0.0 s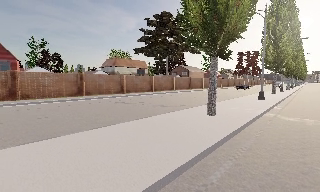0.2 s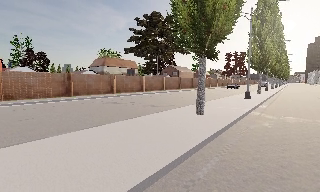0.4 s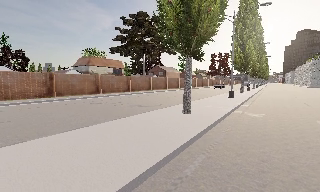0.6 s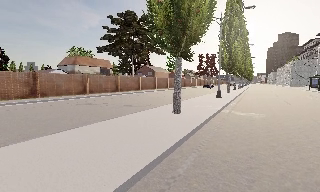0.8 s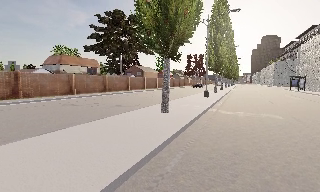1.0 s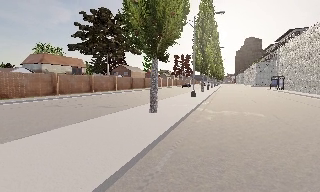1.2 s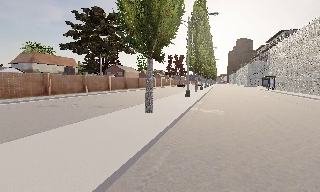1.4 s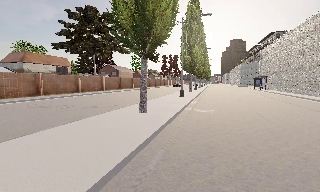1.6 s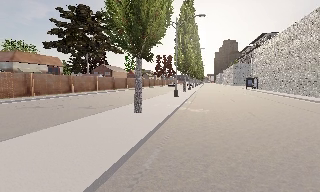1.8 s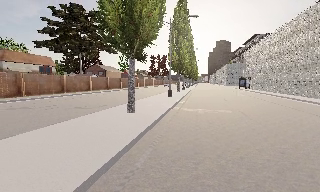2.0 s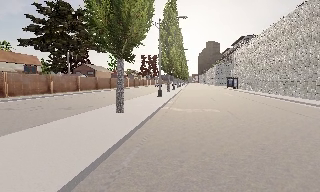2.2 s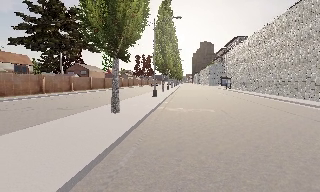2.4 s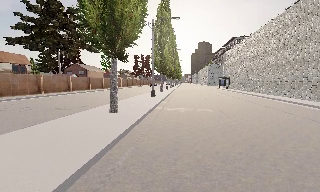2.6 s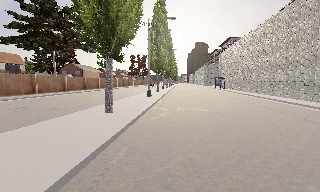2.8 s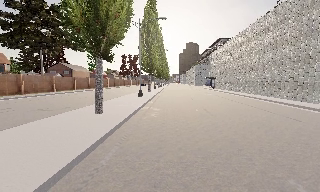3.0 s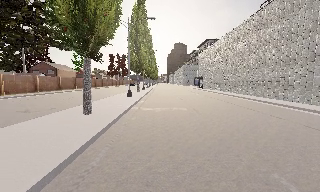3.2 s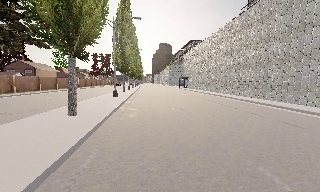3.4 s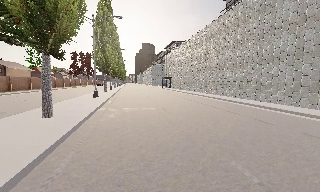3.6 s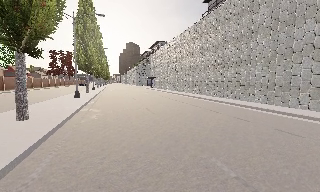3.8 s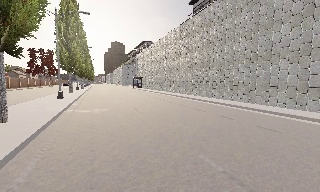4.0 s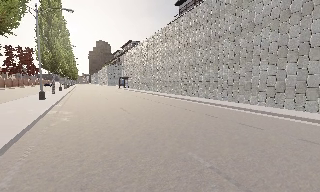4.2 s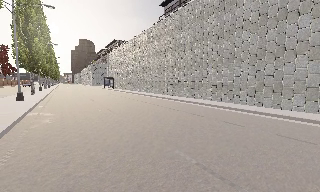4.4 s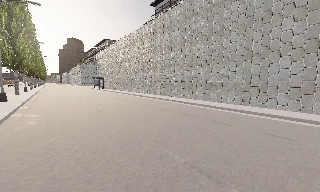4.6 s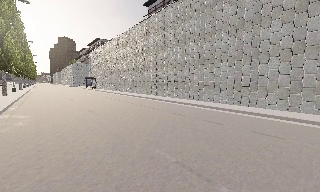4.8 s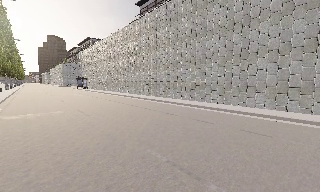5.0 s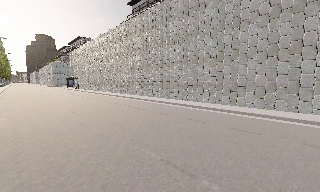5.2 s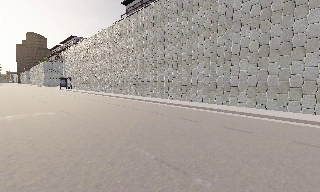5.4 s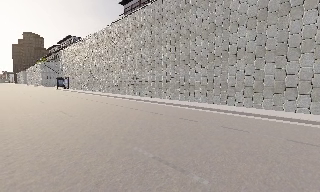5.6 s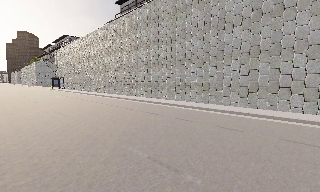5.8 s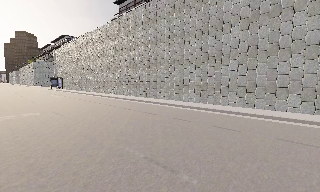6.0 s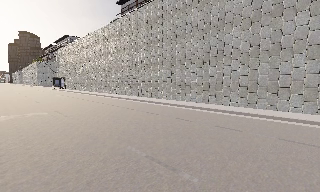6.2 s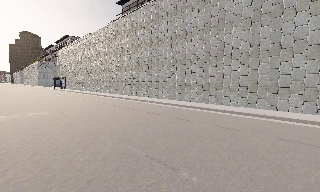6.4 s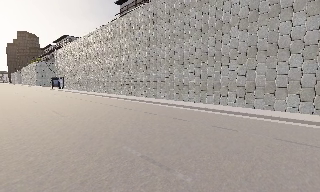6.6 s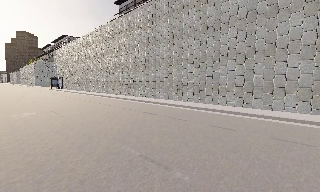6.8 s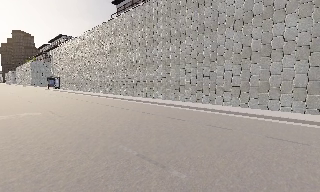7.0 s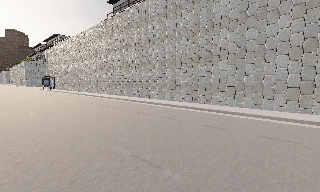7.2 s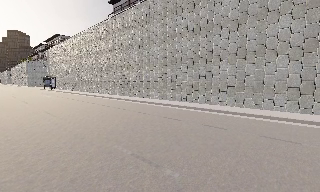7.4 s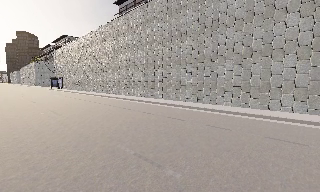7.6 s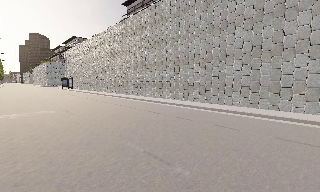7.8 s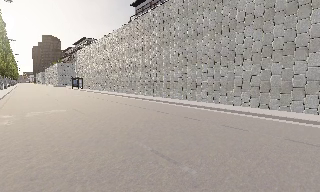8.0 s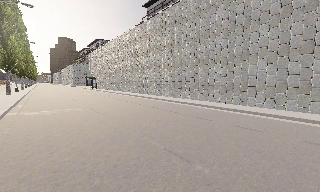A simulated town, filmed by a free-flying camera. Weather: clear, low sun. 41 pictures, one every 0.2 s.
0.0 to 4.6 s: The camera pans to its right, which is clockwise from overhead, by about 80 degrees. It travels backward, about 1 m.
4.6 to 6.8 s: The scene slides to the left, as the camera pans about 10 degrees to its right.
6.8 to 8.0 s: The camera swings to its left by about 10 degrees, and the scene slides to the right.
The film runs backward here.
